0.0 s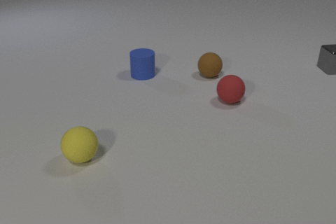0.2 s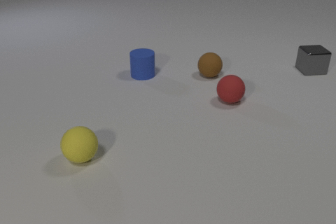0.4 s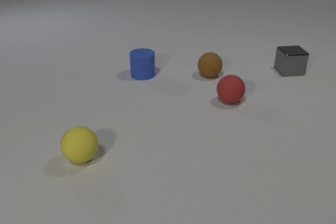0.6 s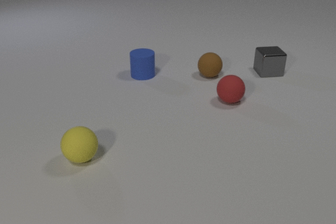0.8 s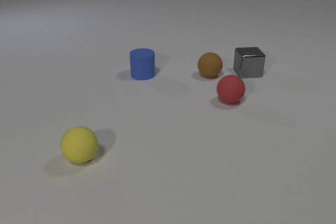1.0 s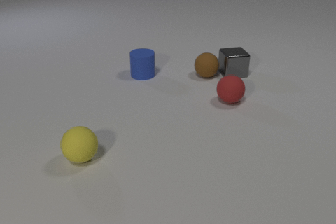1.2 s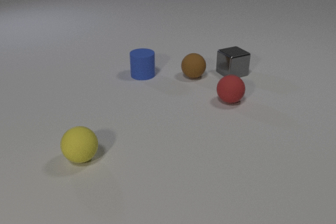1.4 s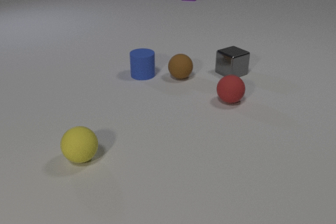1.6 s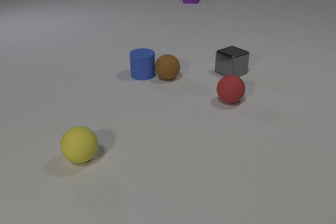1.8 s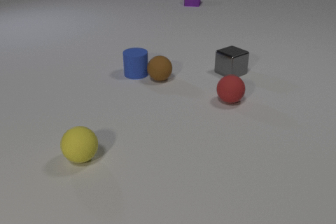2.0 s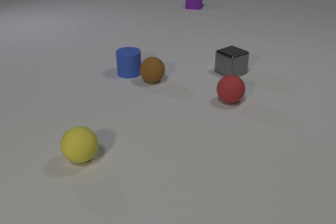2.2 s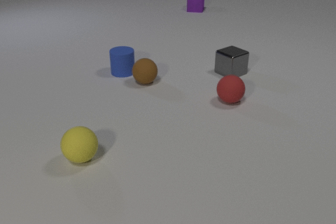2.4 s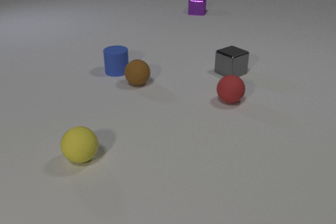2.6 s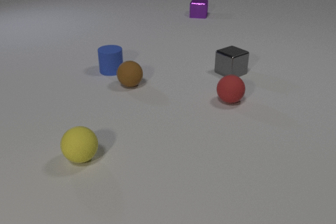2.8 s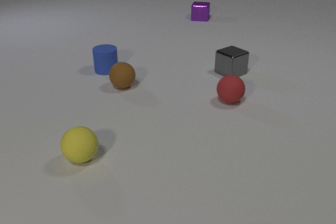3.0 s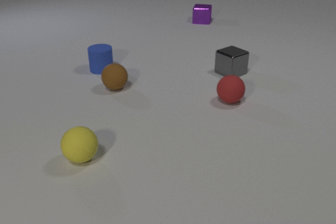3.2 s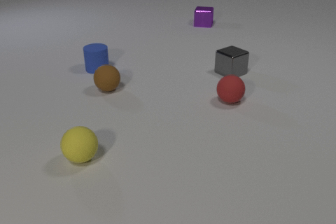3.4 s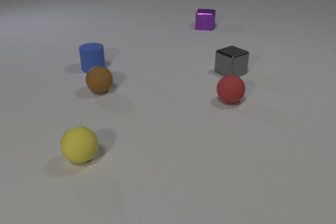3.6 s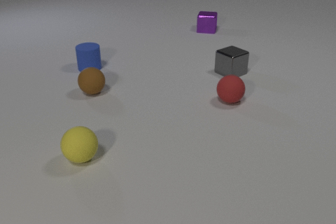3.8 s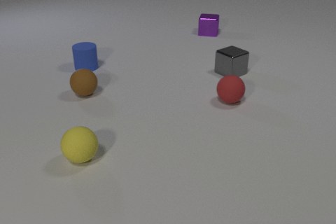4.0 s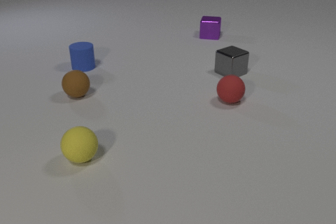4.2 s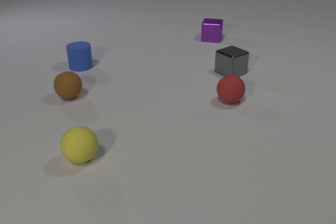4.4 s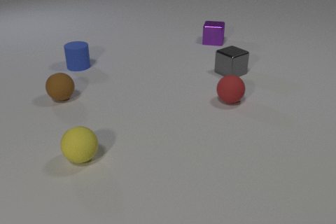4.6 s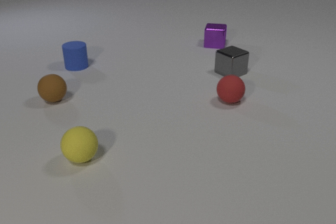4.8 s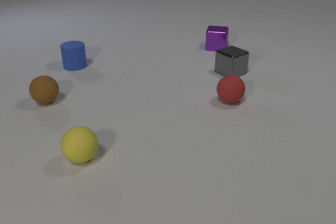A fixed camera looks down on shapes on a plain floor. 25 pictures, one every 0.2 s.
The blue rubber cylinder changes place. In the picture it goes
to the left.
The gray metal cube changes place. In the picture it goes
to the left.
0.0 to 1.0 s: The gray metal cube slides to the left and toward the camera. The gray metal cube and the brown rubber sphere collide.
1.0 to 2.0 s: The gray metal cube spins so that its near face slides to the right, counterclockwise seen from above. The brown rubber sphere rolls to the left. The blue rubber cylinder slides to the left and away from the camera. The purple metal cube comes in at the top edge, slides toward the camera. The brown rubber sphere and the blue rubber cylinder collide.
2.0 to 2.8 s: The brown rubber sphere rolls to the left. The blue rubber cylinder slides to the left and away from the camera. The purple metal cube slides toward the camera.
2.8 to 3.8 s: The brown rubber sphere rolls to the left. The blue rubber cylinder slides to the left and away from the camera. The purple metal cube slides toward the camera.
3.8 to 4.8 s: The brown rubber sphere rolls to the left. The blue rubber cylinder slides to the left and away from the camera. The purple metal cube slides toward the camera.
How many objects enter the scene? 1.
Are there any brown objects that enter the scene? no.
What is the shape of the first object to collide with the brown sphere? cube.
